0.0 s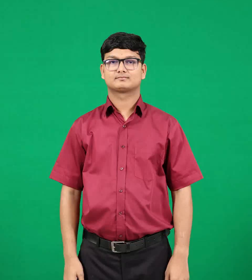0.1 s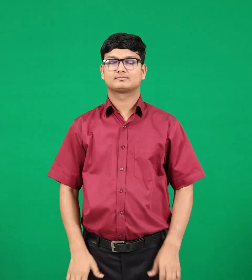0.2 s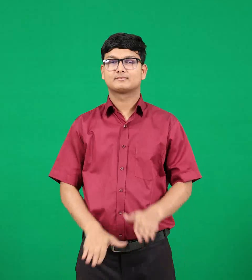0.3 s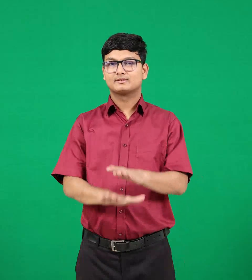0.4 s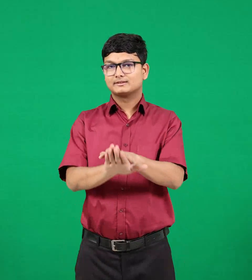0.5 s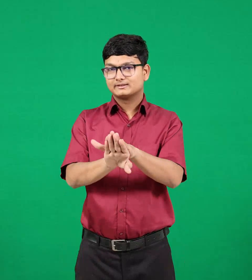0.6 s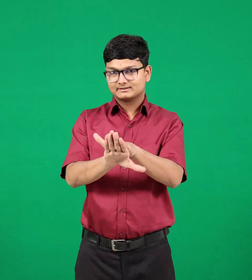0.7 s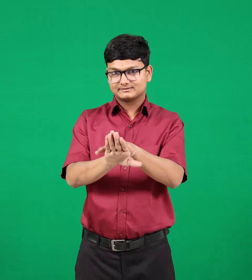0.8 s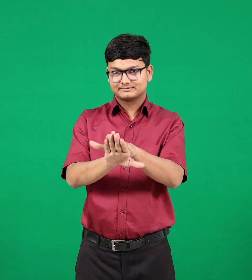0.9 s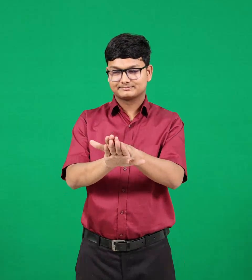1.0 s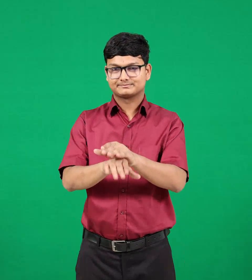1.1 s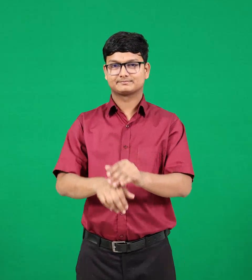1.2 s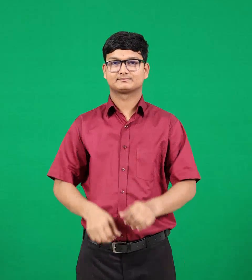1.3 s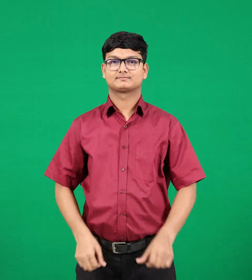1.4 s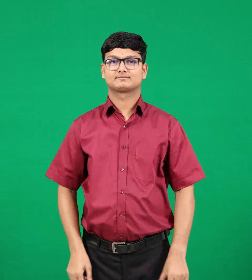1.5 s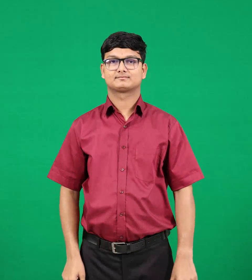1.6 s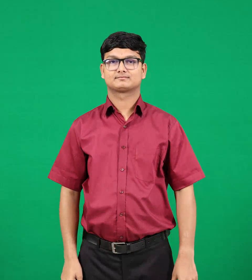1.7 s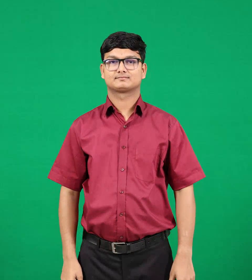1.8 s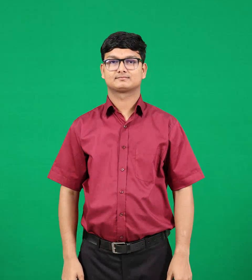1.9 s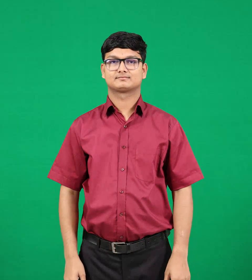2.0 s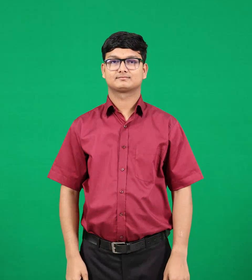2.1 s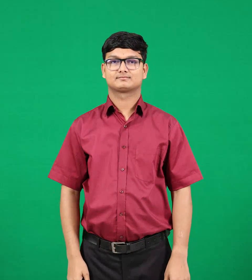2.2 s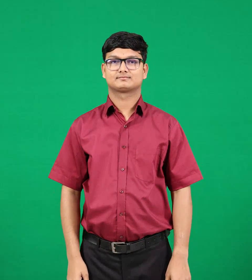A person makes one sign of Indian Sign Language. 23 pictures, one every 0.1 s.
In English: fish
